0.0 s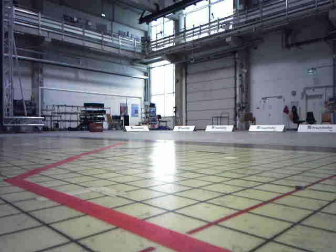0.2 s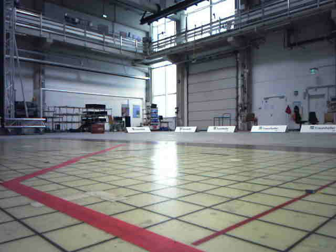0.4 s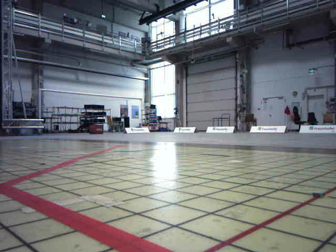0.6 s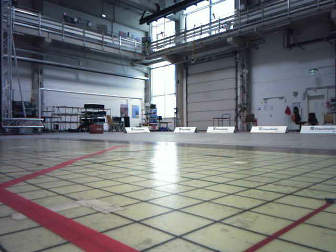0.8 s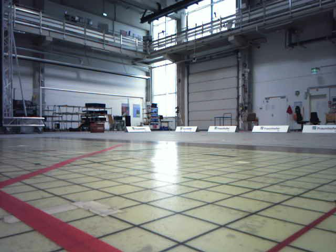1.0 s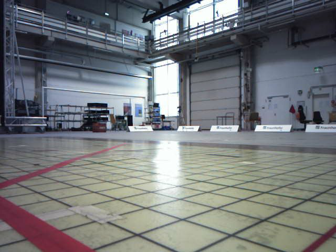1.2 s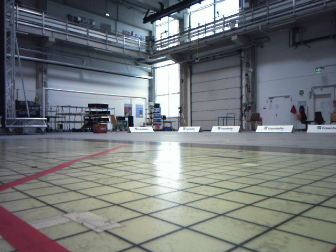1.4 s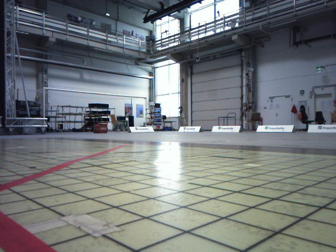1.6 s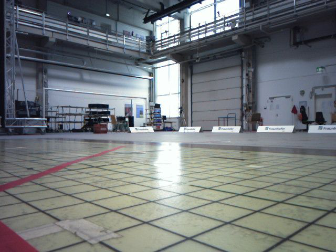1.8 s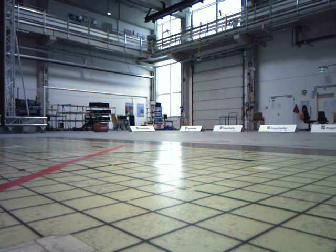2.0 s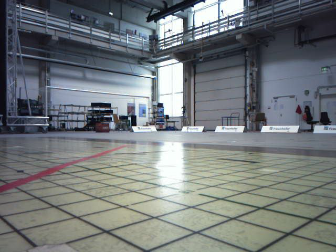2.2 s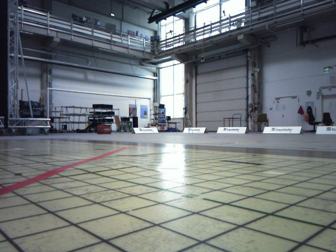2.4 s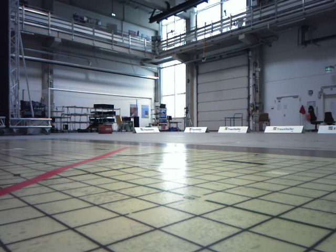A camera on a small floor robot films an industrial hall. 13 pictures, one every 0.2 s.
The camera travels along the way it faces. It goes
forward.
0.0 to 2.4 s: The camera travels forward, about 0.5 m, so what stands in front looms larger.
The film runs forward here.
